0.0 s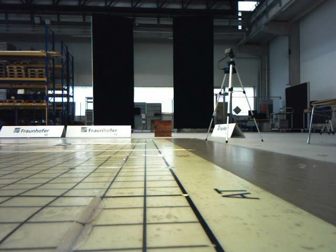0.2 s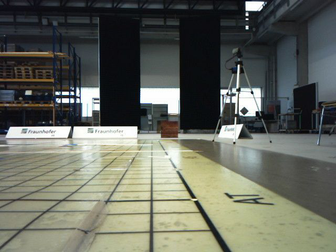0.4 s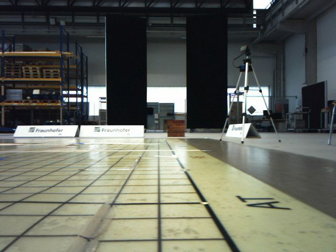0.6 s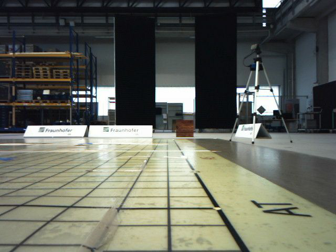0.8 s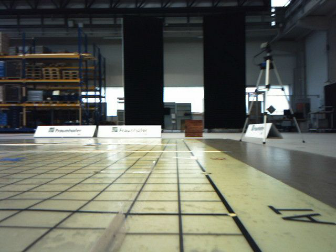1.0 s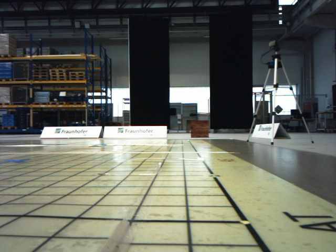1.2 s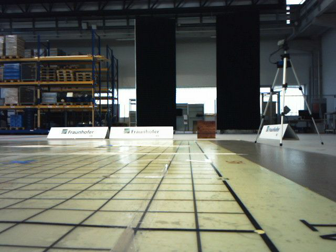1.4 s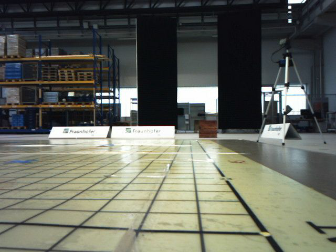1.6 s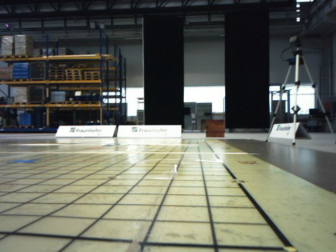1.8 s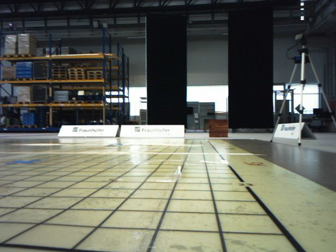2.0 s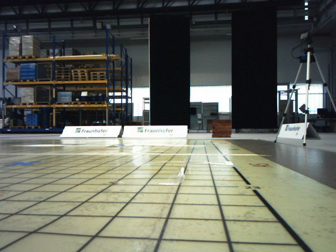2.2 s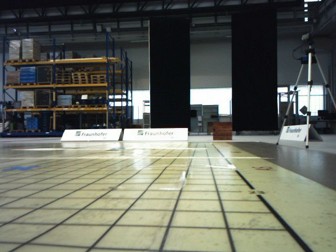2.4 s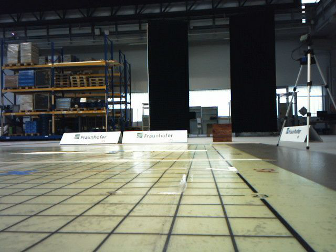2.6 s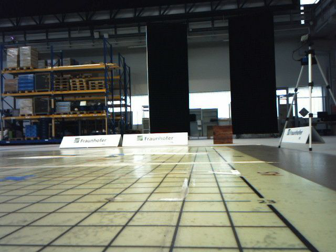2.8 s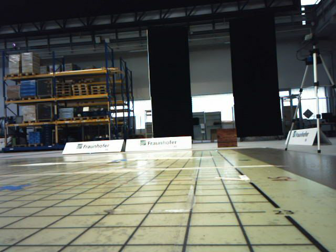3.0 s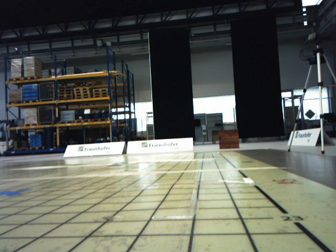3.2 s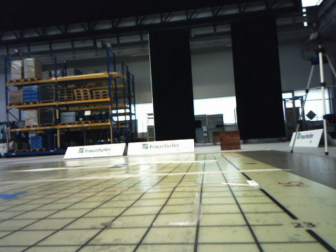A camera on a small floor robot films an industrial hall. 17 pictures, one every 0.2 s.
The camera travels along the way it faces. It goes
forward.
0.0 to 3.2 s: The camera pans to its left, which is counterclockwise from overhead, by about 15 degrees. It travels forward, about 0.6 m, so what stands in front looms larger.
The film runs forward here.
